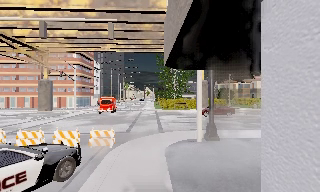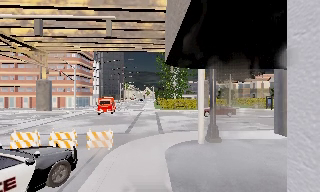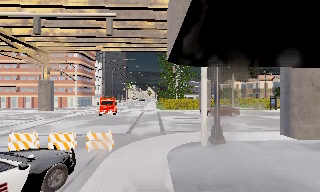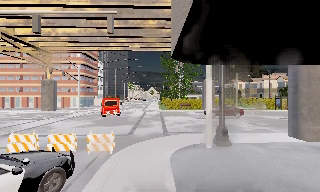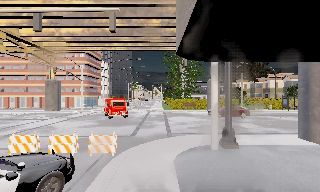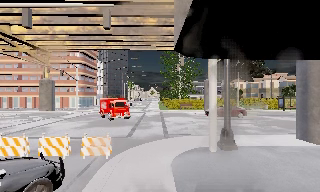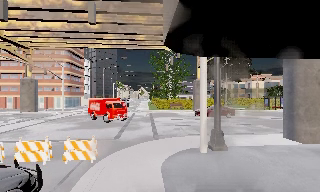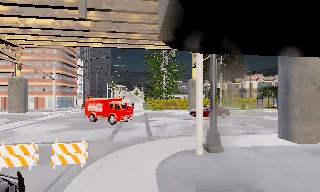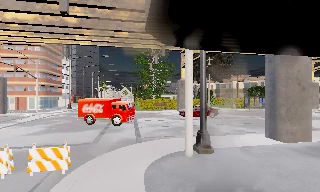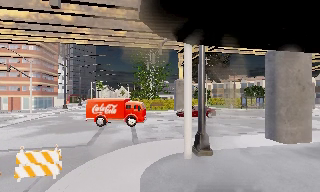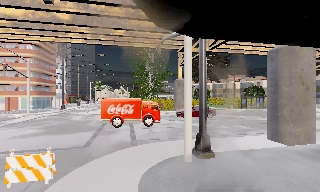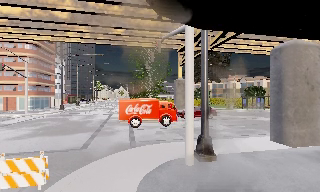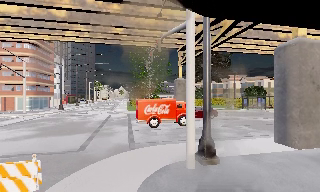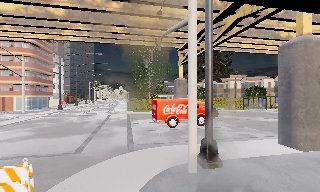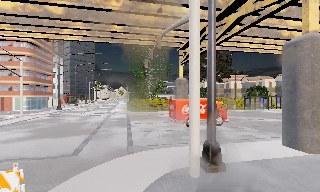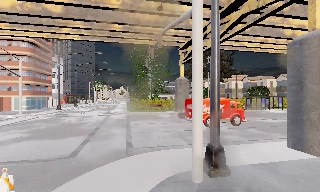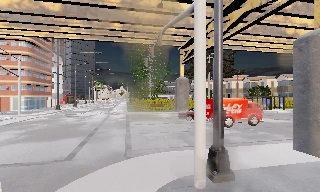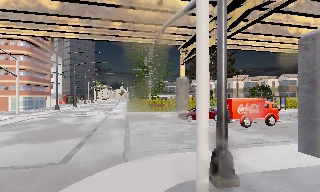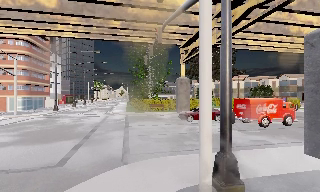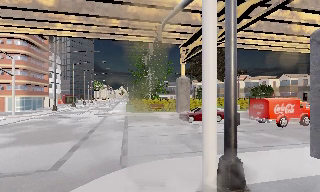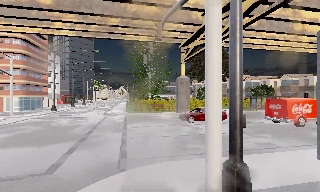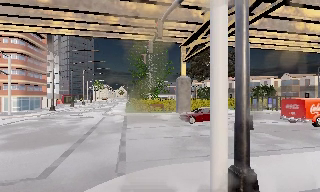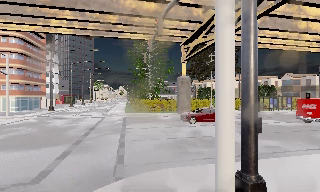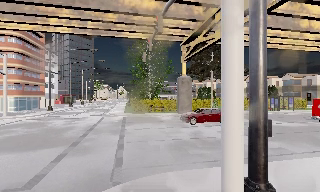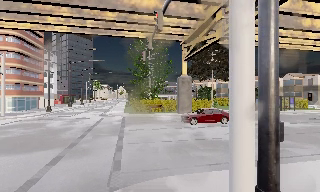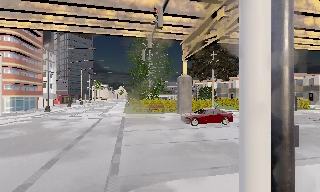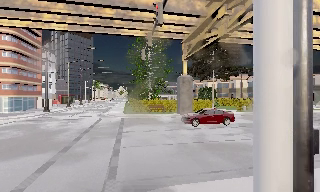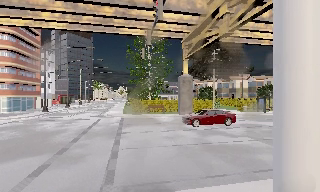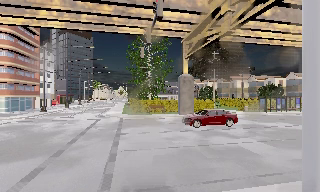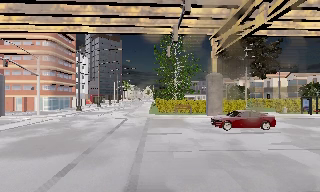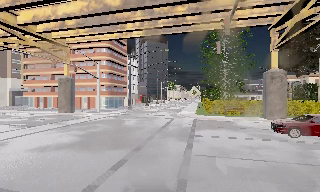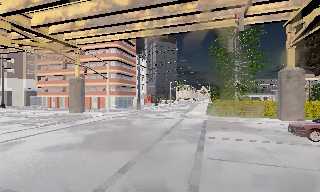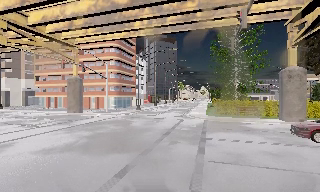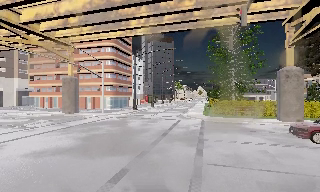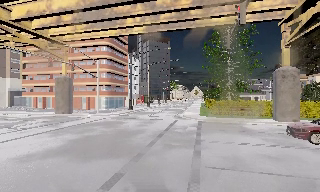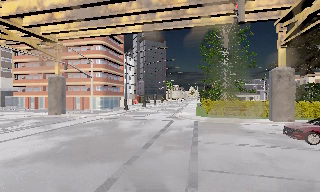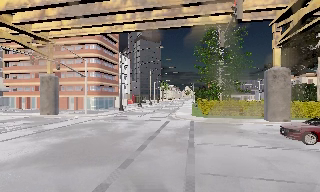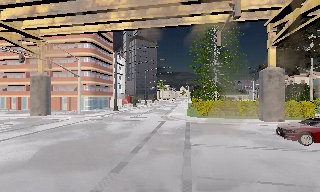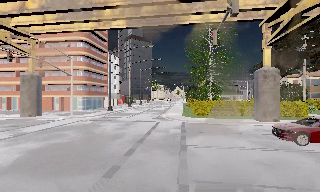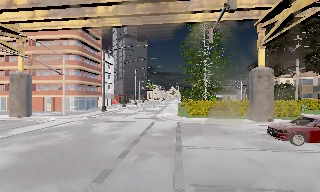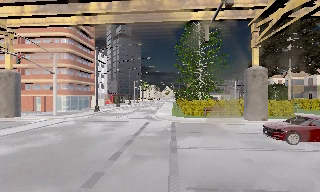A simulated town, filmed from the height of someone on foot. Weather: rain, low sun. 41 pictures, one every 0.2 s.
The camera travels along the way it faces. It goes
forward.
0.0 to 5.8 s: The camera travels forward, about 8 m, so what stands in front looms larger.
5.8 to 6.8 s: The camera swings to its left by about 15 degrees, and the scene slides to the right. It travels forward, about 1.5 m, so what stands in front looms larger.
6.8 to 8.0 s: The camera pans to its right, which is clockwise from overhead, by about 10 degrees. It travels forward, about 2 m, so what stands in front looms larger.
The film runs forward here.
